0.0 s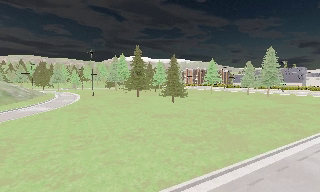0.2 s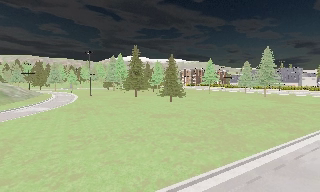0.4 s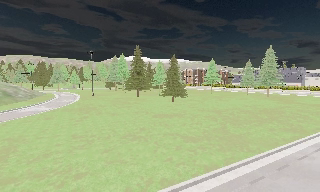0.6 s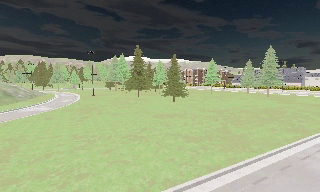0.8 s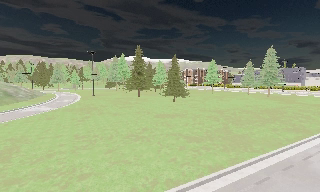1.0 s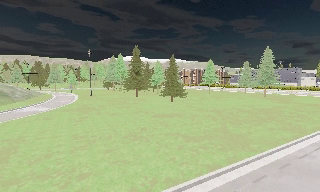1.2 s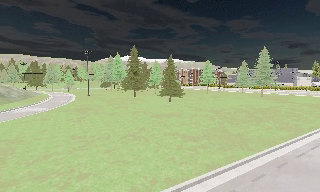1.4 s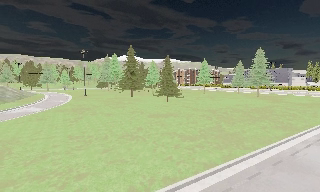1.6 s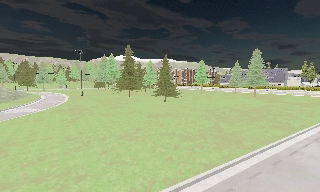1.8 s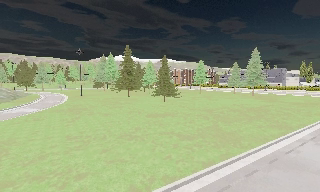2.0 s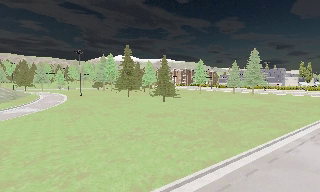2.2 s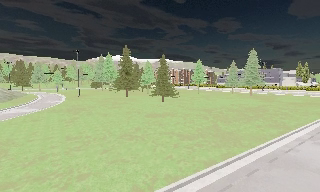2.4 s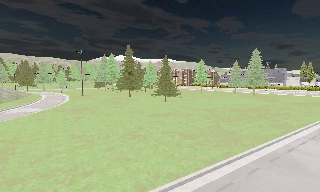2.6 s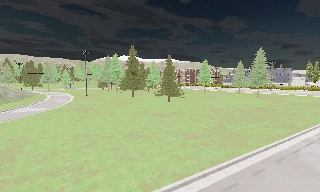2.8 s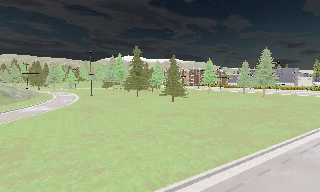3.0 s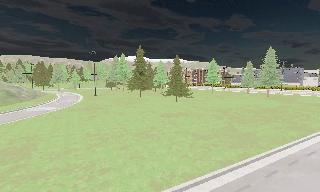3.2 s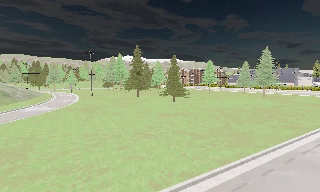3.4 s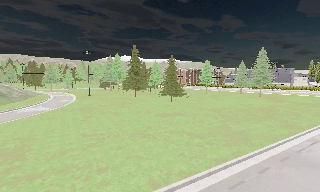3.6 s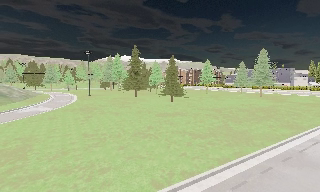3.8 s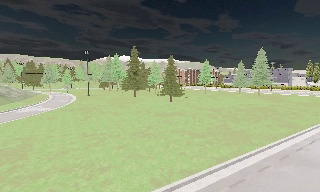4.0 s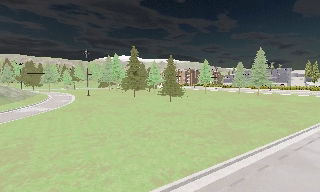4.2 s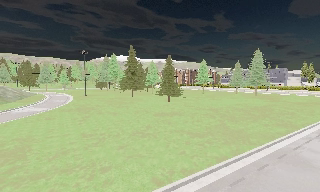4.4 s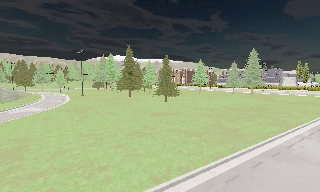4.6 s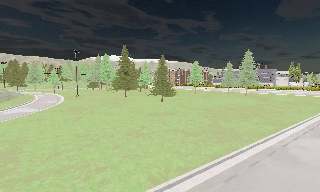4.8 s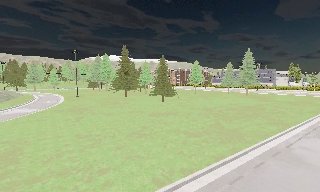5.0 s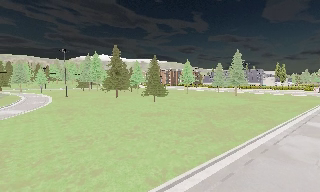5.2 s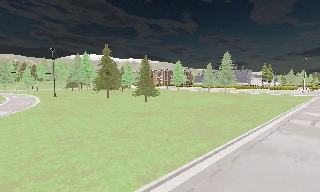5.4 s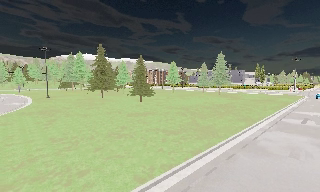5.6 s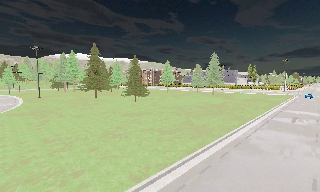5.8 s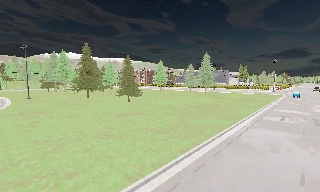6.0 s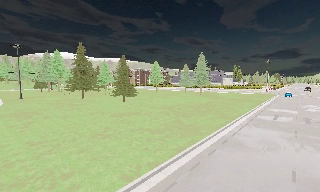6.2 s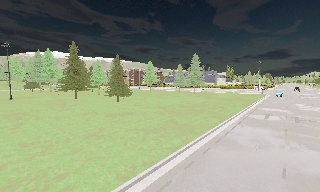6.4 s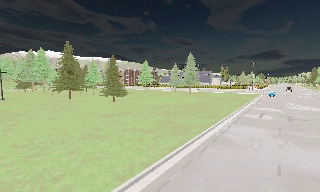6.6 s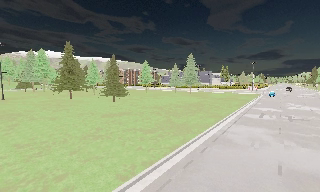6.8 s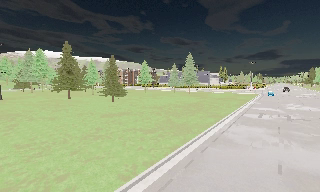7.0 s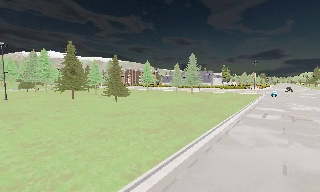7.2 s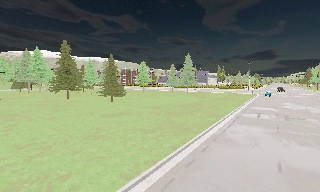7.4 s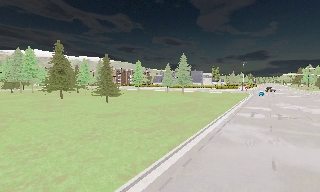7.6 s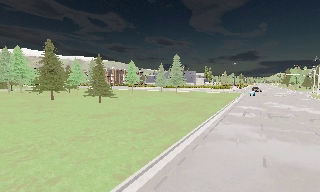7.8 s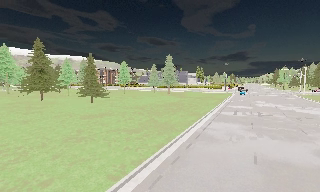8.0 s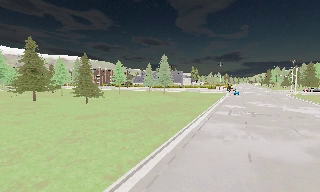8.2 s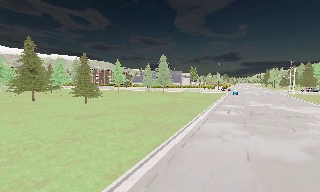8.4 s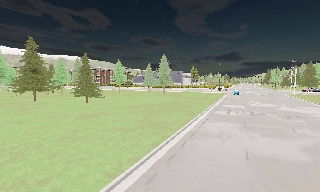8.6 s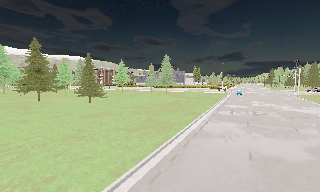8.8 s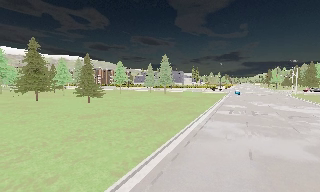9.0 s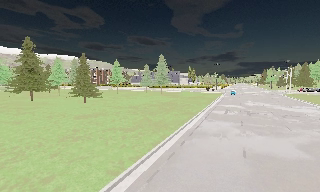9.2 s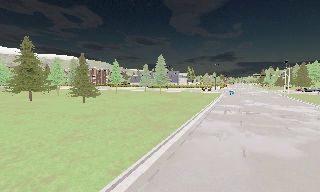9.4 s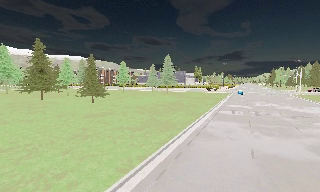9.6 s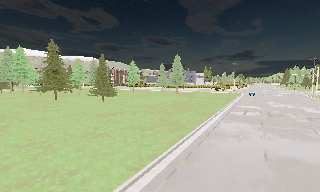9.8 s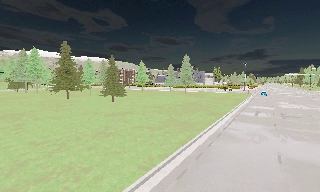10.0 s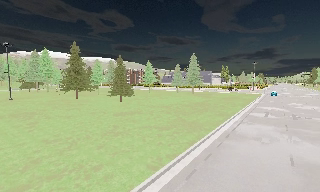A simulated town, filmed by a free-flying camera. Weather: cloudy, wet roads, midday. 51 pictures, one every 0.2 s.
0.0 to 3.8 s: The camera travels to its left and backward, about 1.5 m.
3.8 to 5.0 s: The camera travels to its left, about 0.5 m.
5.0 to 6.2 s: The scene slides to the left, as the camera pans about 15 degrees to its right.
6.2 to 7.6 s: The camera travels to its left, about 0.5 m.
7.6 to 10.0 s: The camera travels backward and to its left, about 1 m, so what stands in front gets smaller.
The film runs backward here.
